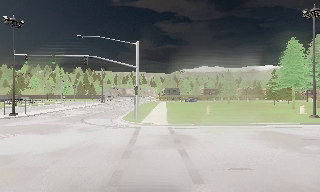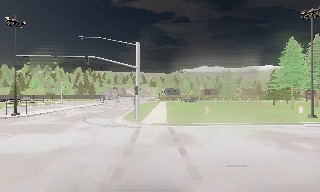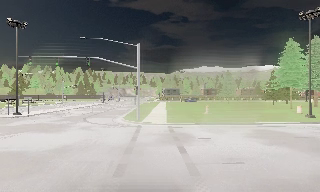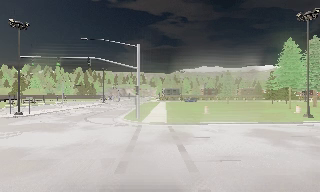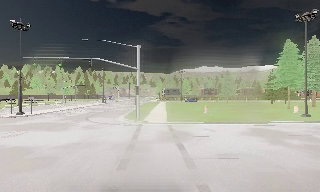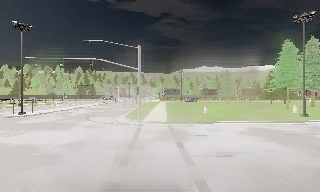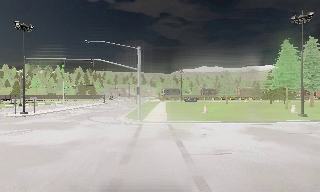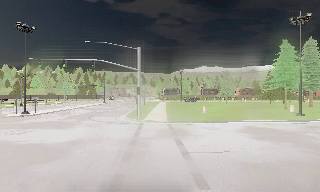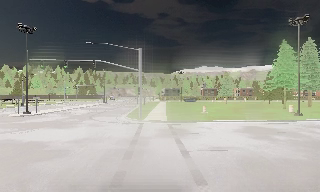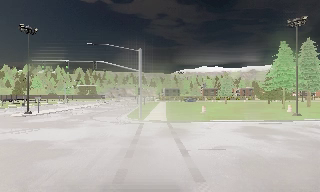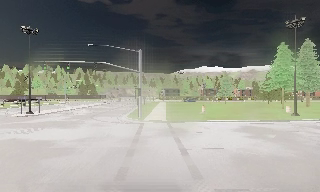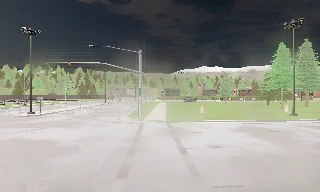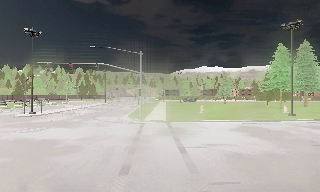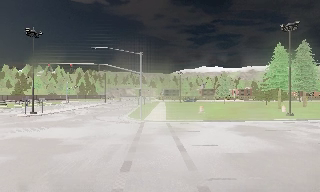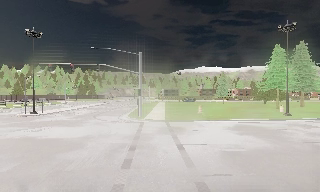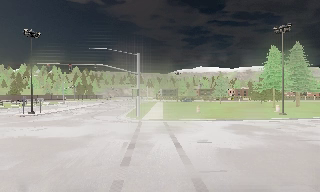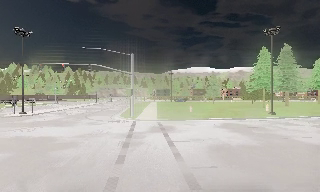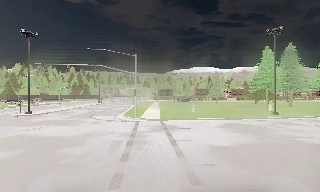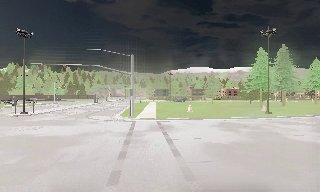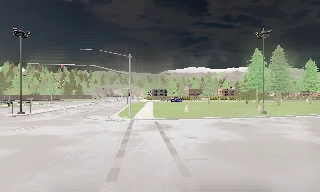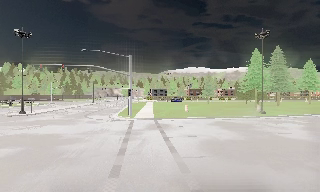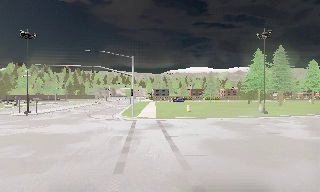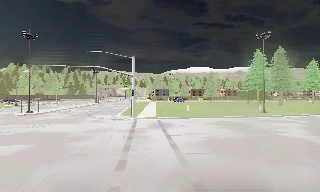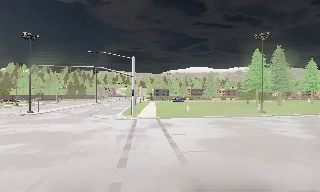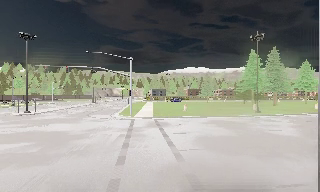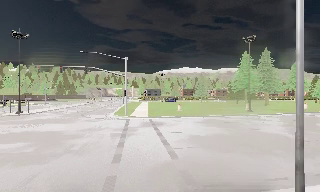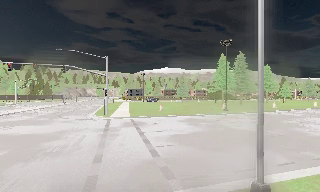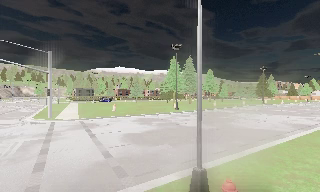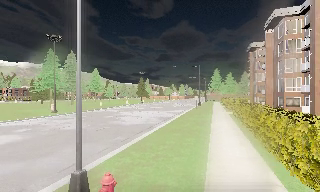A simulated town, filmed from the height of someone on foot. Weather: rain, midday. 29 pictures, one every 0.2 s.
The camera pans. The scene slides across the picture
to the left.
The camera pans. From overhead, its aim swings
clockwise.
0.0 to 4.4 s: The camera travels backward, about 5 m, so what stands in front gets smaller.
4.4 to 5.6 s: The camera swings to its right by about 65 degrees, and the scene slides to the left. It travels backward, about 1.5 m.
The film runs backward here.
